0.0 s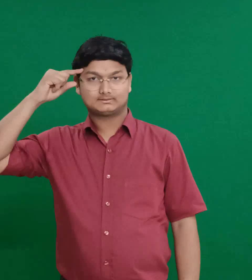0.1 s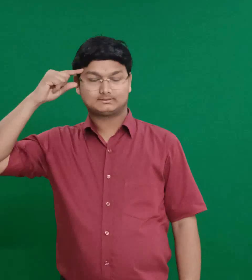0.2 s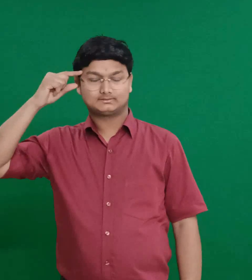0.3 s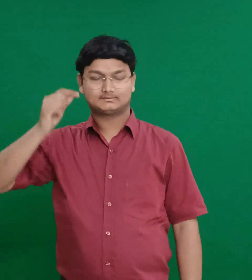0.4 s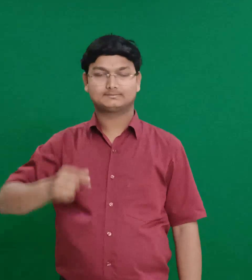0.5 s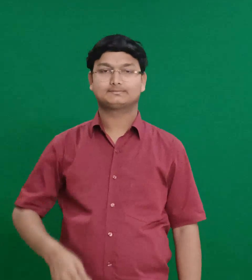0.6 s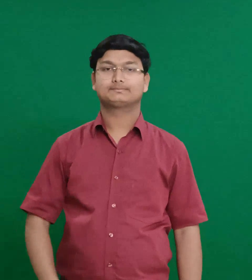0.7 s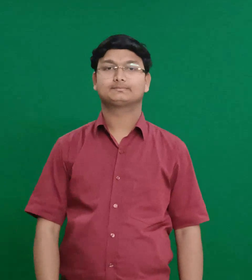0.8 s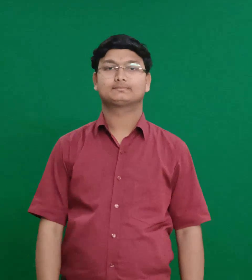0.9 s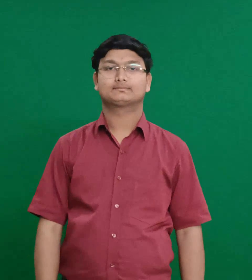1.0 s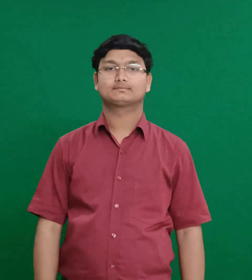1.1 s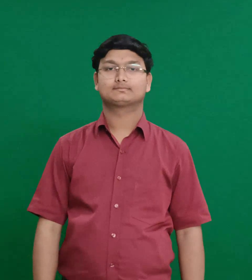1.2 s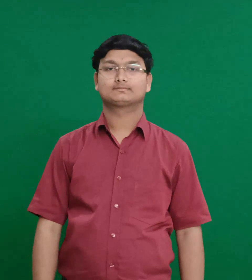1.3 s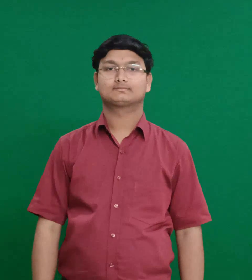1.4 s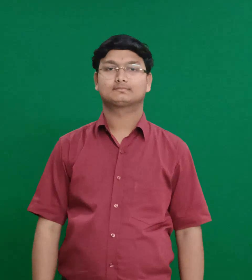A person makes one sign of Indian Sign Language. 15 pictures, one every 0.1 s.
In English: samaria
